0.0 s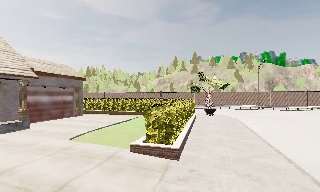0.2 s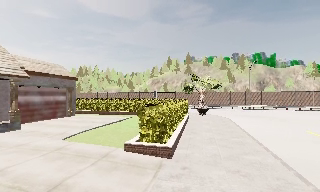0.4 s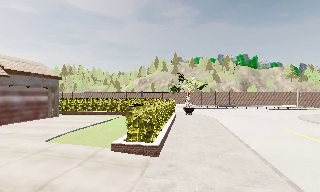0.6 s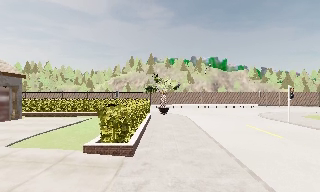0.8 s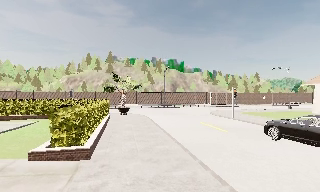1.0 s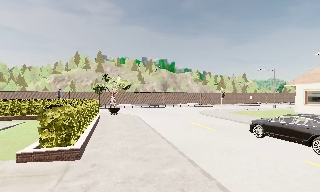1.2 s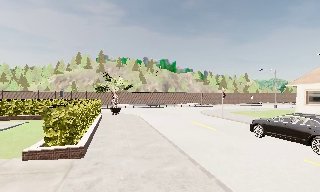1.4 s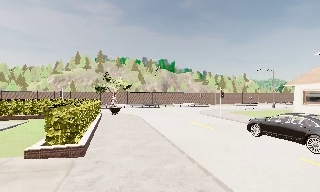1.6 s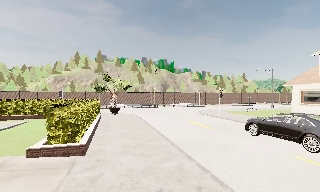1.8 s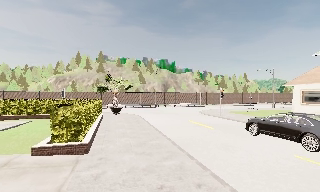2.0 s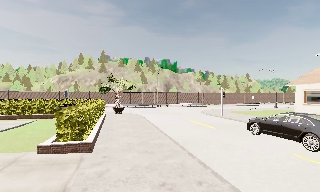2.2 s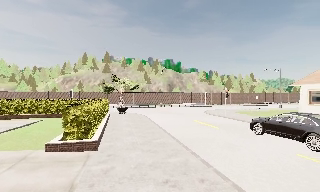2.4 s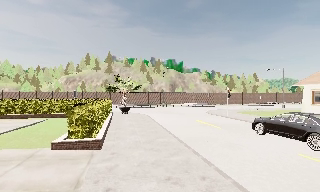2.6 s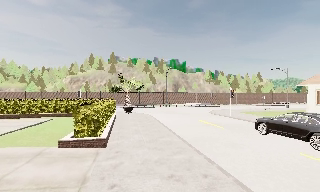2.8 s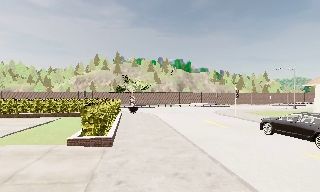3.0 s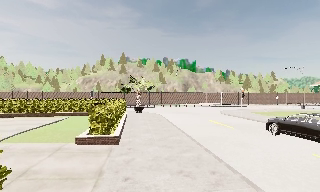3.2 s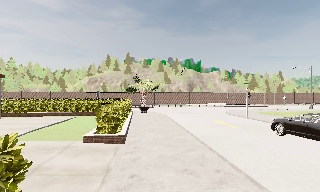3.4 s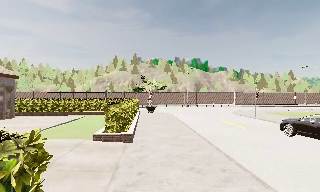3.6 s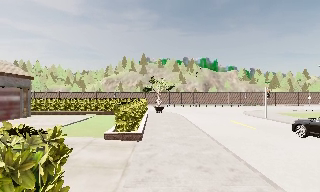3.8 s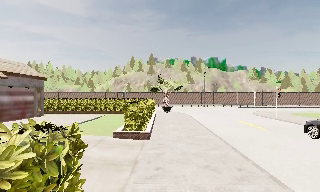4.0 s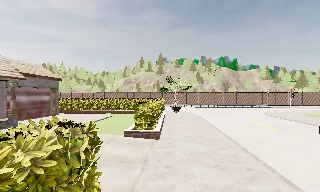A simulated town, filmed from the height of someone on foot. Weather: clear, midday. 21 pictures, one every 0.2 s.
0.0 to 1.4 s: The camera swings to its right by about 35 degrees, and the scene slides to the left. It travels backward, about 1 m.
1.4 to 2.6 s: The camera travels backward, about 1 m, so what stands in front gets smaller.
2.6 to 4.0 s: The camera swings to its left by about 15 degrees, and the scene slides to the right. It travels backward, about 1 m, so what stands in front gets smaller.
The film runs backward here.
